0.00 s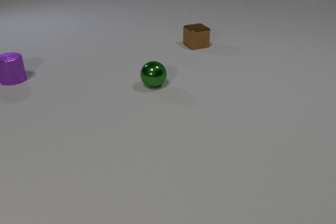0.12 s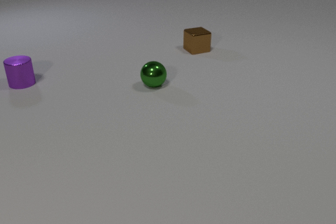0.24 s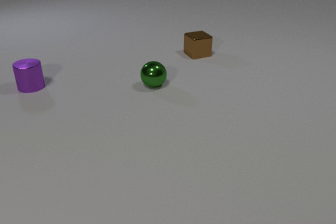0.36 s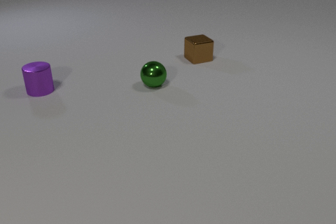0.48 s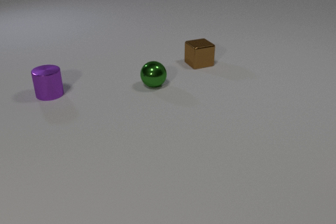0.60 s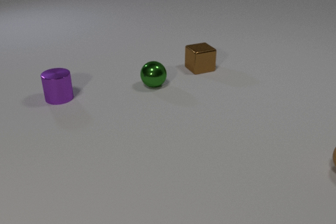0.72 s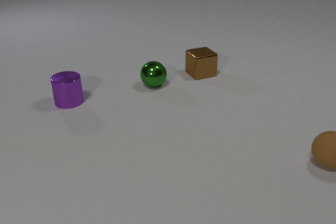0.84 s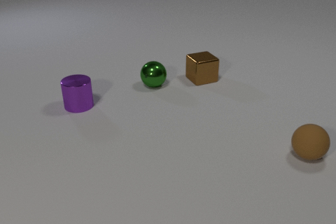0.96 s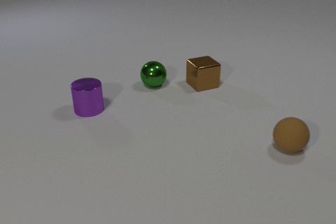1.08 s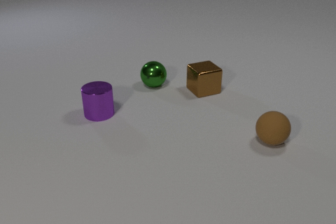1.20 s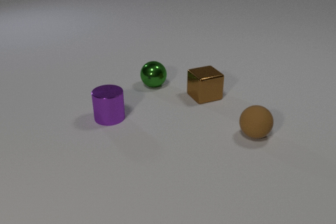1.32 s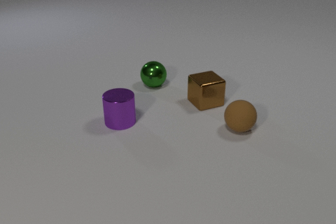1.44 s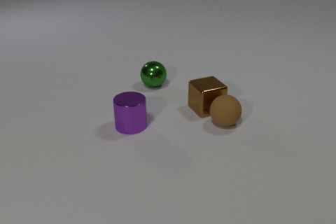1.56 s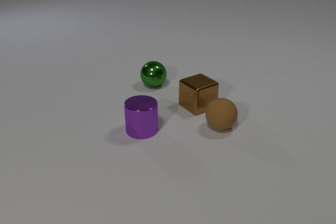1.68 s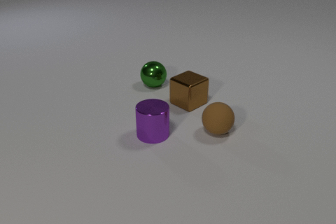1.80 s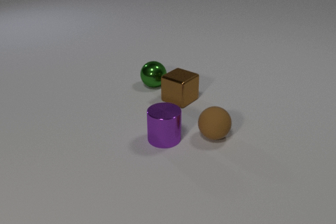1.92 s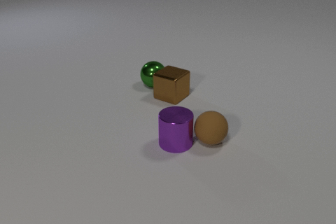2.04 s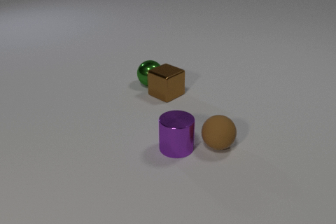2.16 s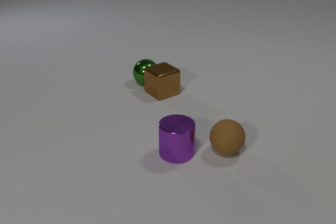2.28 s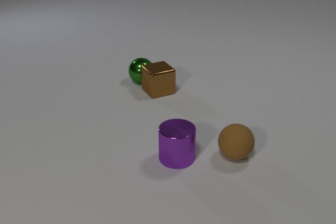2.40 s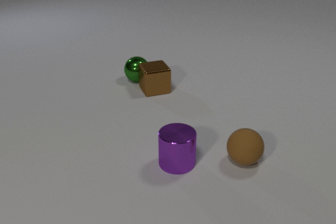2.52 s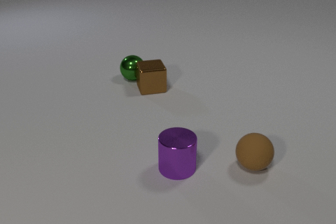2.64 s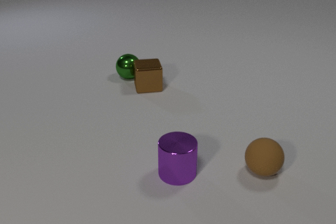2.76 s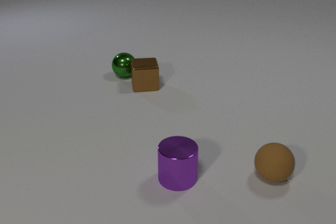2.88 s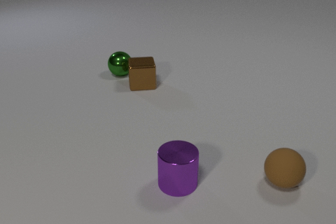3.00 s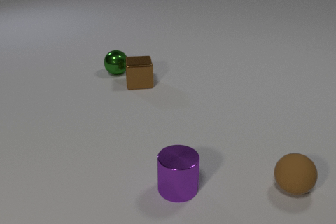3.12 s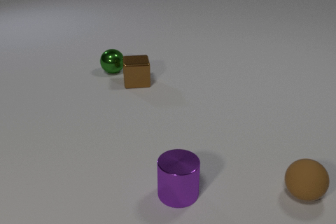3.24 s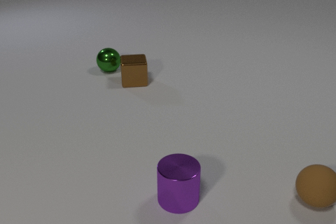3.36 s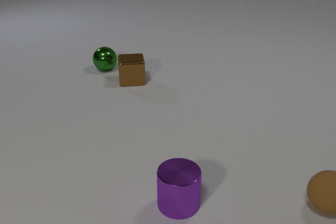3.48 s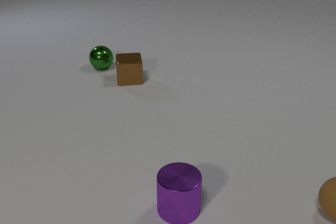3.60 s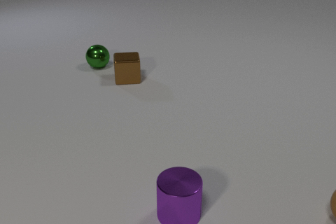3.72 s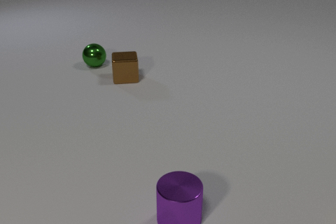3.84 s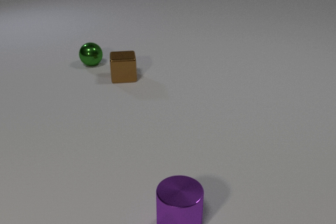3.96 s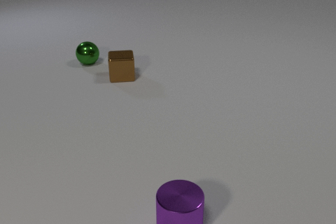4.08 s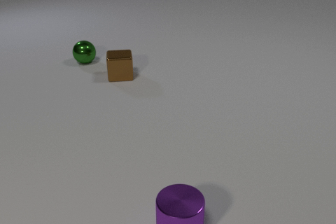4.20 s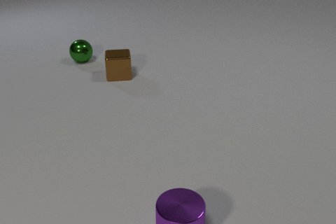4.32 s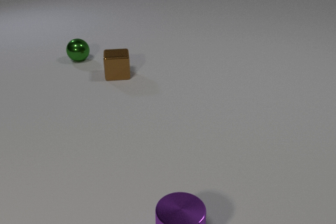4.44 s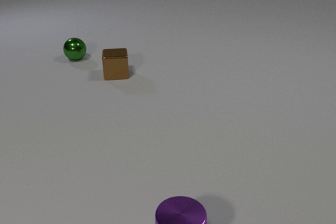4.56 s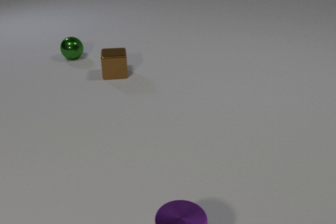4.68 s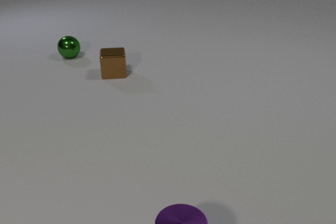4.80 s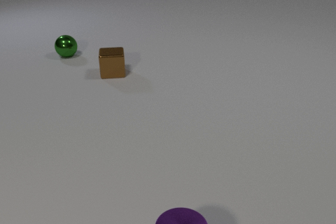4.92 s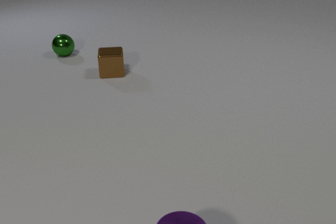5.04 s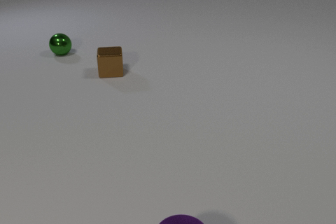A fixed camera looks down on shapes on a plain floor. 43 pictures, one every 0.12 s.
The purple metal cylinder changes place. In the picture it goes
toward the camera.
0.00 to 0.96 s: The brown rubber sphere comes in at the right edge, rolls to the left. The brown metal cube slides toward the camera. The purple metal cylinder slides toward the camera and to the right.
0.96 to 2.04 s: The brown rubber sphere rolls to the left. The brown metal cube slides to the left and toward the camera, spins counterclockwise seen from above by about 30 degrees, its near face sliding to the right. The purple metal cylinder slides to the right and toward the camera. The brown rubber sphere and the brown metal cube collide. The brown rubber sphere and the purple metal cylinder collide. The brown metal cube and the green metal sphere collide.
2.04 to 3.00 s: The brown rubber sphere rolls to the right and toward the camera. The brown metal cube slides to the left and away from the camera, spins clockwise seen from above by about 45 degrees, its near face sliding to the left. The purple metal cylinder slides toward the camera. The green metal sphere rolls to the left and away from the camera.
3.00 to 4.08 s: The brown rubber sphere rolls to the right and toward the camera, leaves at the right edge. The brown metal cube slides away from the camera and to the left. The purple metal cylinder slides toward the camera. The green metal sphere rolls away from the camera and to the left.
4.08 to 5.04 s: The brown metal cube slides away from the camera and to the left. The purple metal cylinder slides toward the camera. The green metal sphere rolls away from the camera and to the left.
How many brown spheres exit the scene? 1.
How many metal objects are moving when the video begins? 2.
What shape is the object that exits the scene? sphere.
